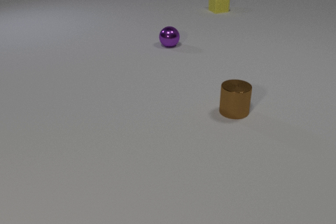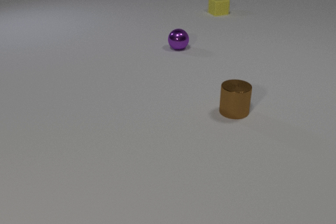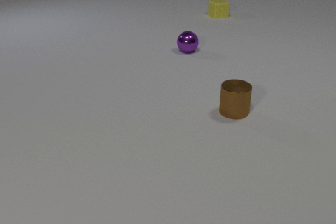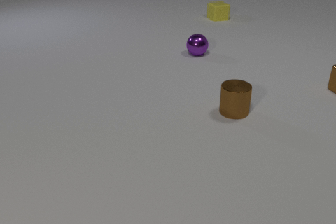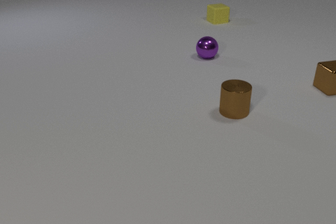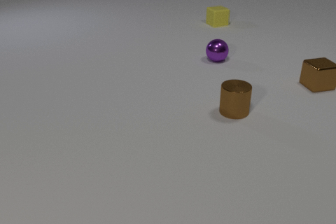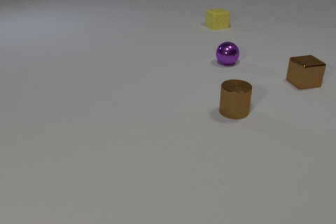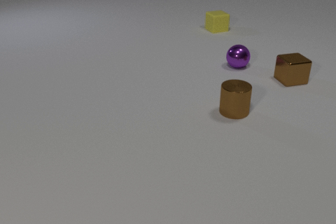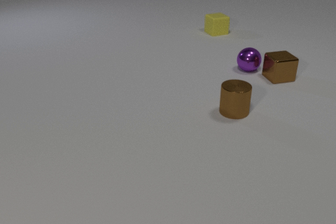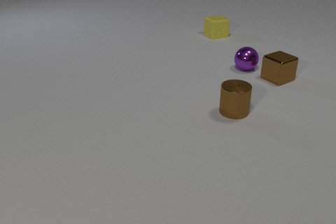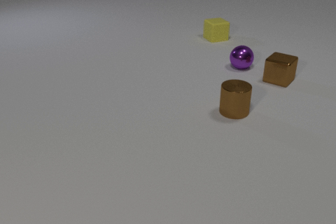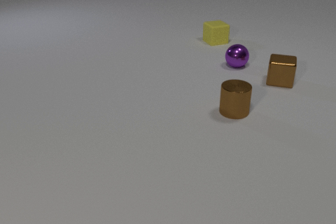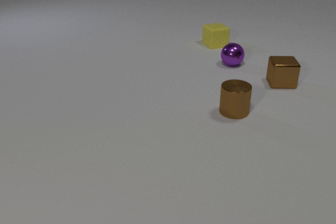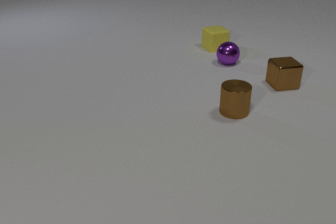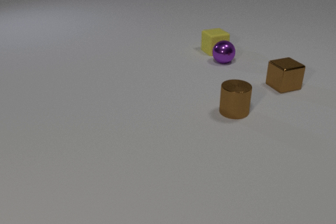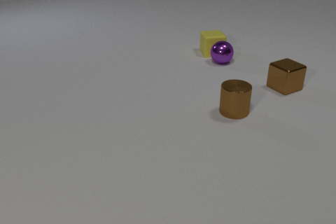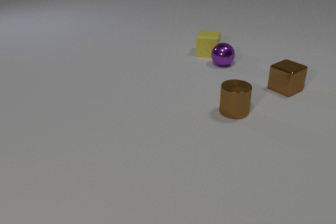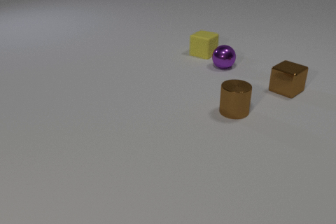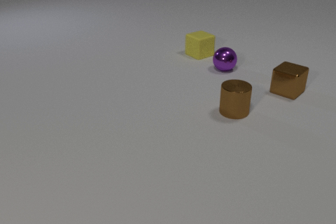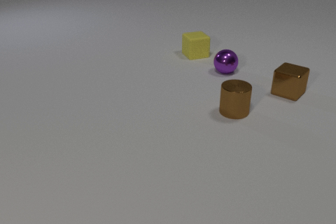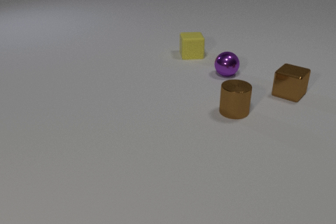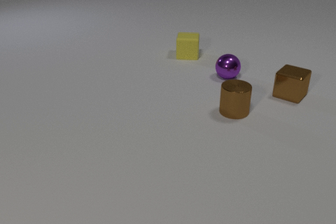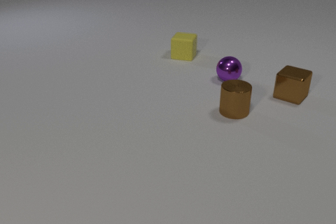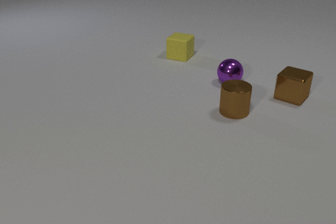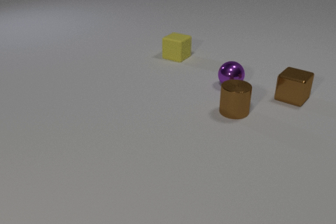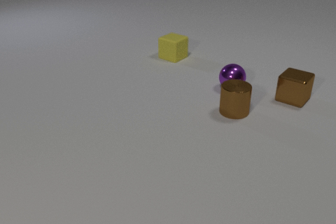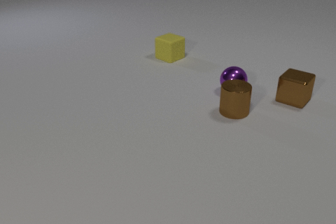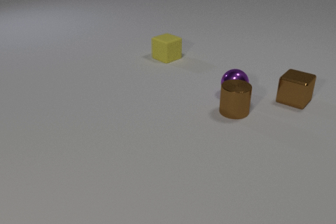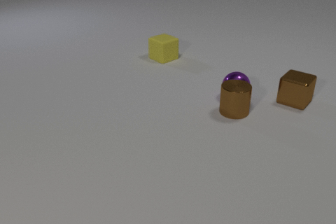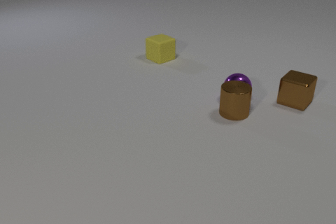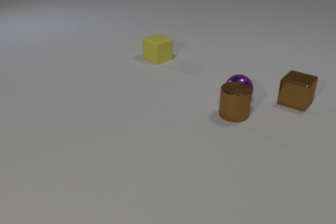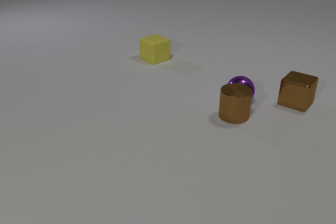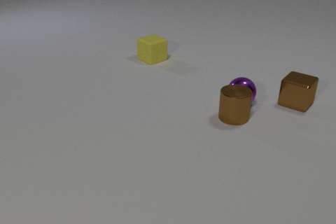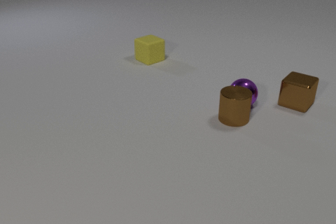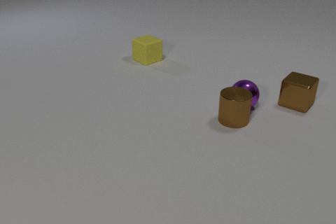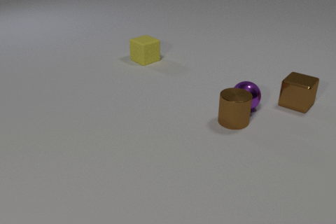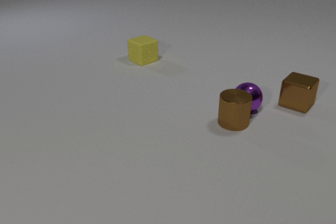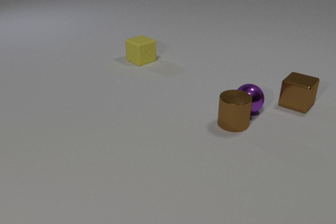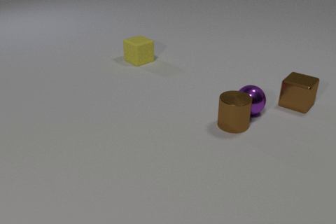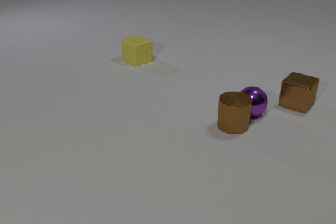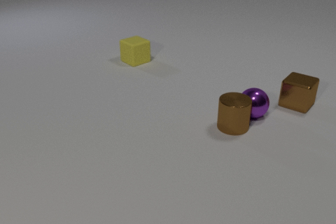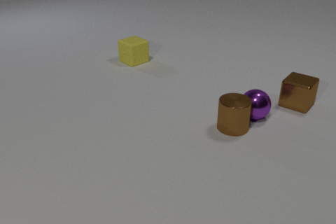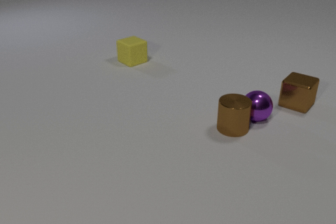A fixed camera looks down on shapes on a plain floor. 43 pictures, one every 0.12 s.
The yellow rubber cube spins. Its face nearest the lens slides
to the left.
The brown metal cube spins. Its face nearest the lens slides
to the right.
0.00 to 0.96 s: The brown metal cube comes in at the right edge, slides to the left. The purple metal sphere rolls to the right and toward the camera. The yellow rubber cube slides toward the camera.
0.96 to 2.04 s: The brown metal cube slides toward the camera, spins counterclockwise seen from above by about 120 degrees, its near face sliding to the right. The purple metal sphere rolls to the left. The yellow rubber cube slides toward the camera, spins clockwise seen from above by about 60 degrees, its near face sliding to the left. The brown metal cube and the purple metal sphere collide. The purple metal sphere and the yellow rubber cube collide.
2.04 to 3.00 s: The brown metal cube slides toward the camera. The purple metal sphere rolls toward the camera. The yellow rubber cube slides to the left, spins clockwise seen from above by about 90 degrees, its near face sliding to the left.
3.00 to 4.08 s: The brown metal cube slides toward the camera. The purple metal sphere rolls toward the camera. The yellow rubber cube slides to the left. The brown metal cylinder slides toward the camera. The purple metal sphere and the brown metal cylinder collide.
4.08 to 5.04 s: The purple metal sphere rolls toward the camera and to the right. The yellow rubber cube slides to the left. The brown metal cylinder slides toward the camera.
What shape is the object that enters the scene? cube.
What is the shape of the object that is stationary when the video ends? cube.
How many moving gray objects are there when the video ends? 0.
